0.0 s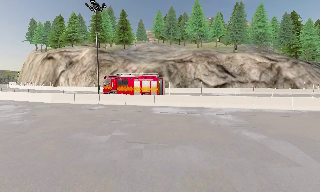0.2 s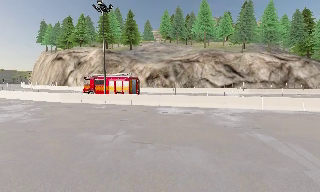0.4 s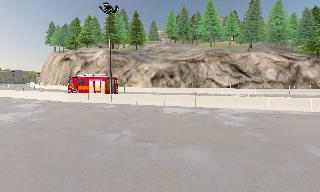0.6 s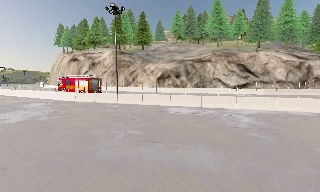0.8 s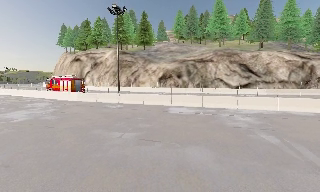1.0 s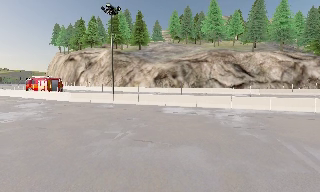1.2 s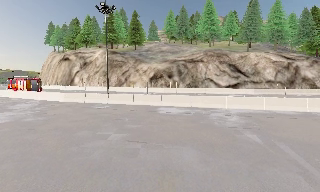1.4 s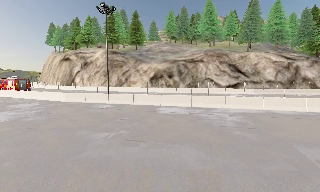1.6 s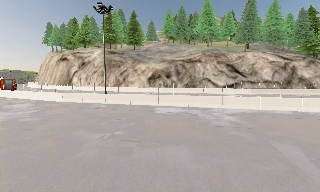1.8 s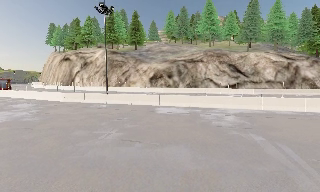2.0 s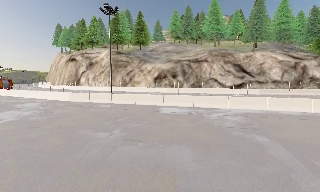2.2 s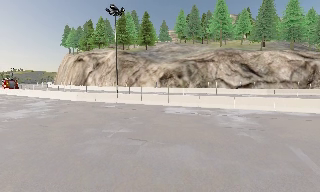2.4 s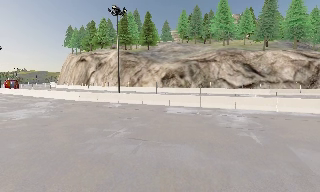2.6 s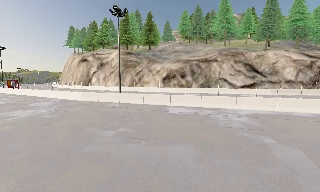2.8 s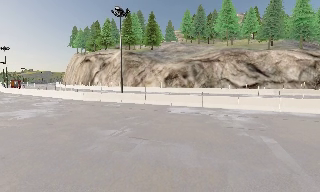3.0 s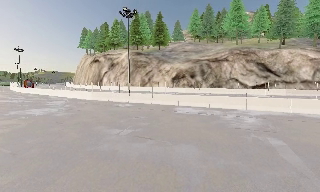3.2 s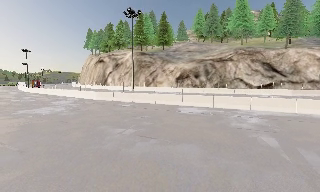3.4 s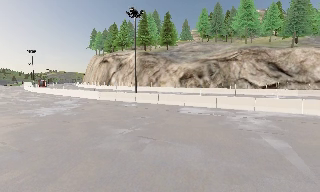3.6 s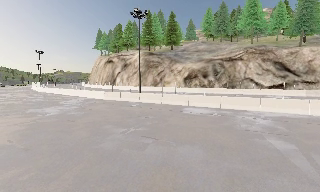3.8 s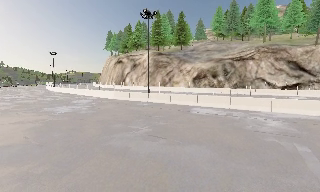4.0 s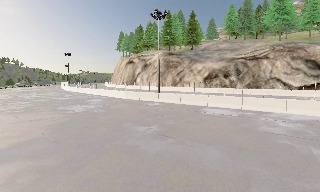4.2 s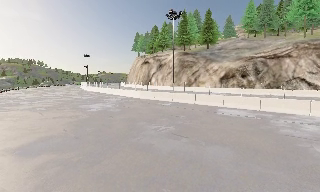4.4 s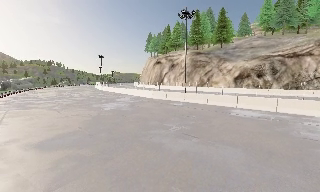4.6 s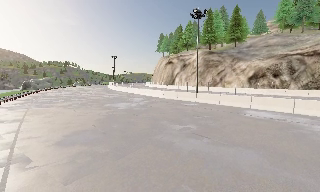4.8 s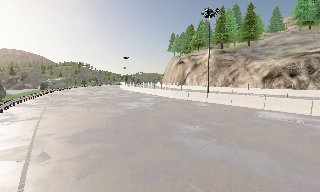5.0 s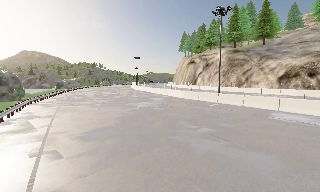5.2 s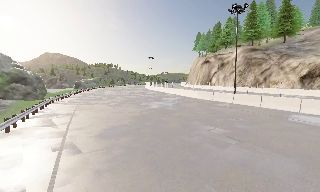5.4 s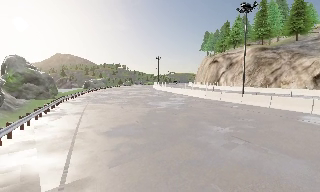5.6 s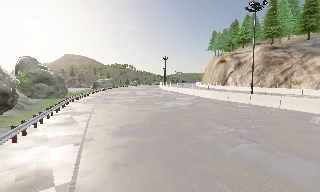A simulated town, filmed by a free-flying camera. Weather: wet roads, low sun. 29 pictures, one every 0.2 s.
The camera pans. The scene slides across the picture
to the right.
The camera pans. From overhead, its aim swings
counterclockwise.
0.0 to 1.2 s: The camera travels to its right, about 0.5 m.
1.2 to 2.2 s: The camera shifts only a little, or ends up much as it began.
2.2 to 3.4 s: The camera travels to its right, about 0.5 m.
3.4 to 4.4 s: The camera pans to its left, which is counterclockwise from overhead, by about 20 degrees.
4.4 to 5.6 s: The camera pans to its left, which is counterclockwise from overhead, by about 20 degrees. It travels backward, about 0.5 m, so what stands in front gets smaller.
The film runs forward here.
